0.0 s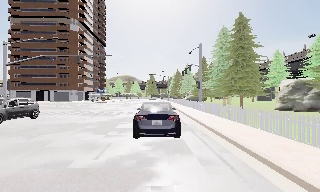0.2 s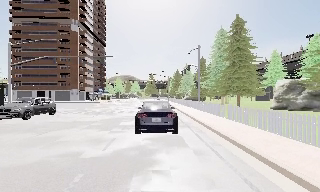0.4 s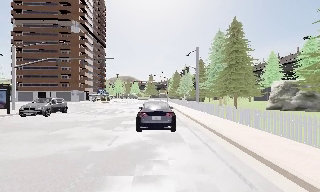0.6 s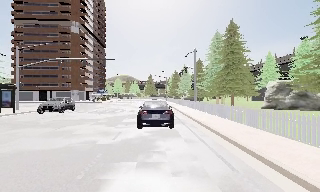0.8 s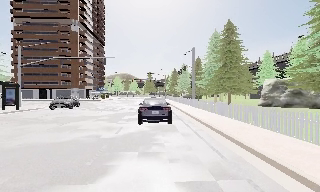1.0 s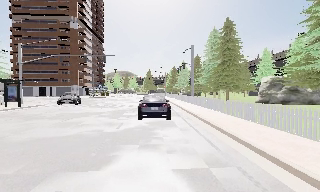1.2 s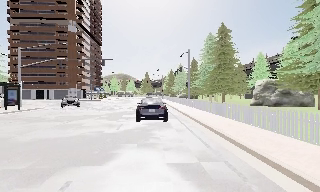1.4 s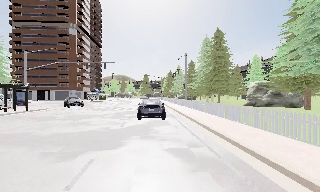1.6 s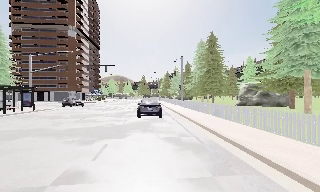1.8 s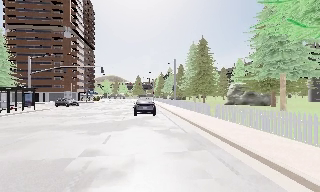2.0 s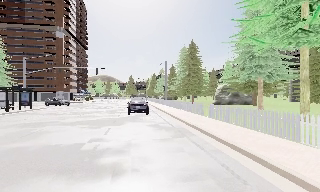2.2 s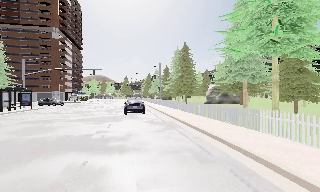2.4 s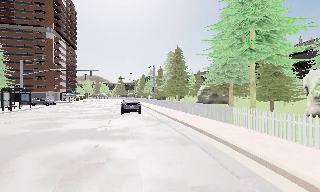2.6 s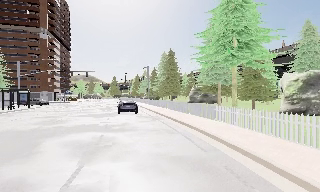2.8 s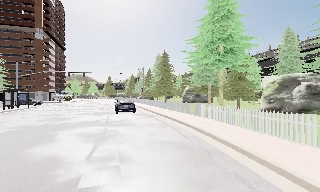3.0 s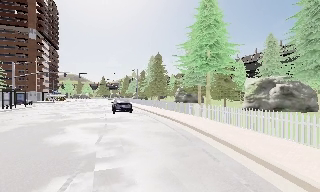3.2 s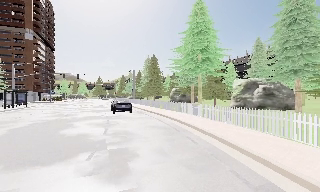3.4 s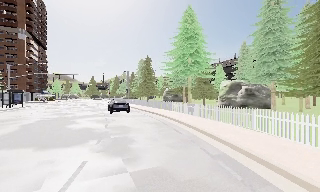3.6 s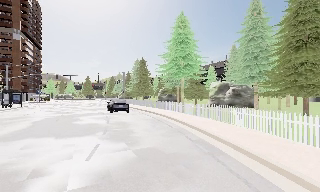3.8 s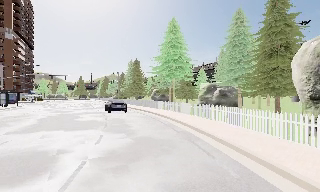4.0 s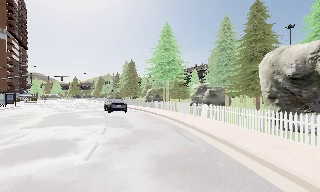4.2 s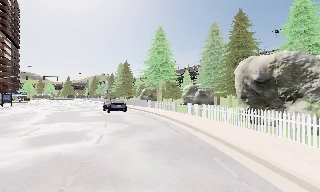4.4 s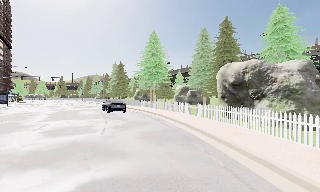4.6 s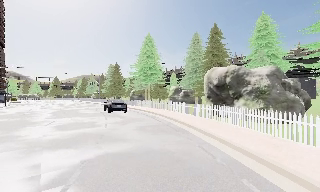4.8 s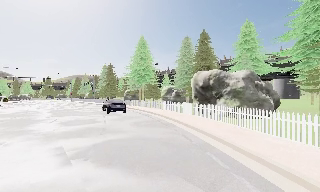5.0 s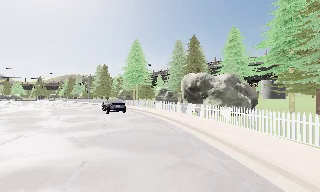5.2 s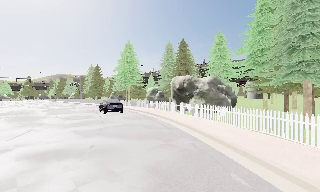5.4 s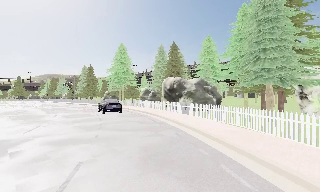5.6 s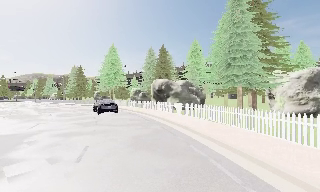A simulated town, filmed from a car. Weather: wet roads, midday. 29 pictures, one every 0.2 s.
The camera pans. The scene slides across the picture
to the left.
The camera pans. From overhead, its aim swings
clockwise.
0.0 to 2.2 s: The camera travels backward, about 11 m, so what stands in front gets smaller. It gains speed.
2.2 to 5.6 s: The scene slides to the left, as the camera pans about 35 degrees to its right. It travels backward, about 25 m.
The film runs backward here.
